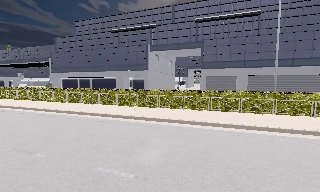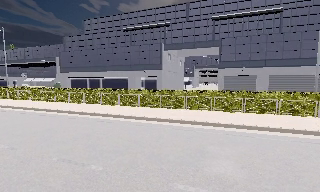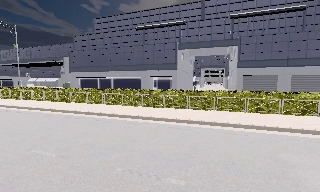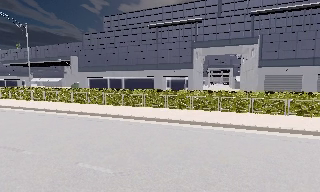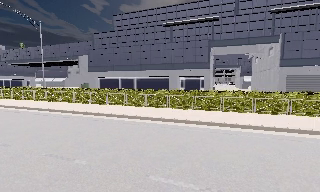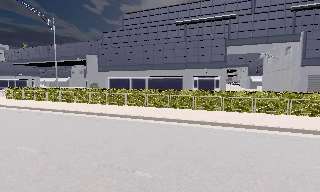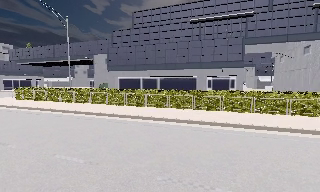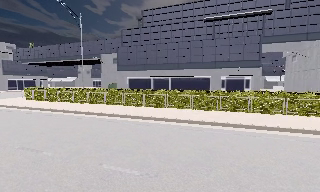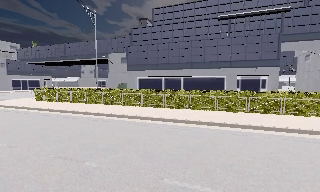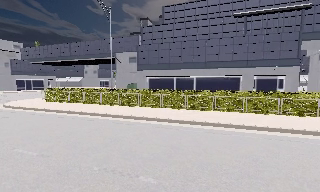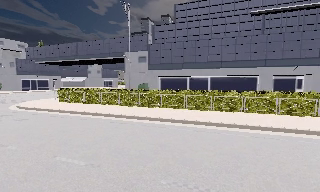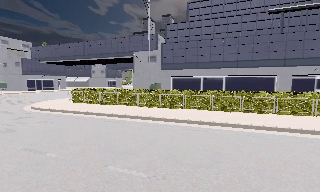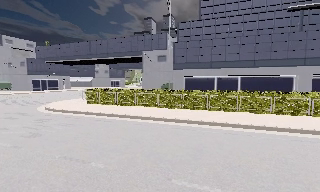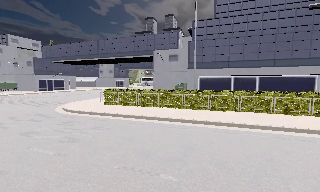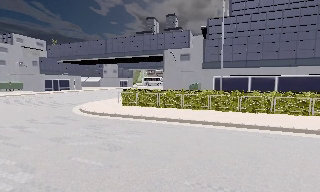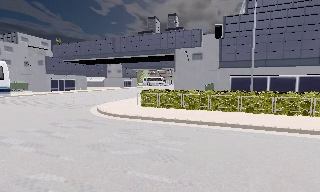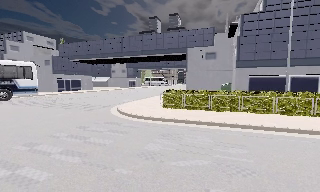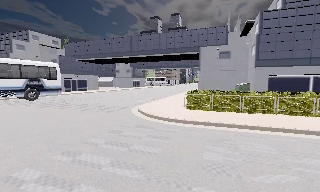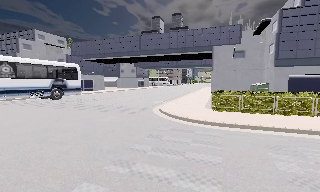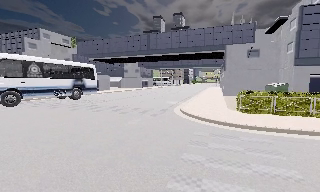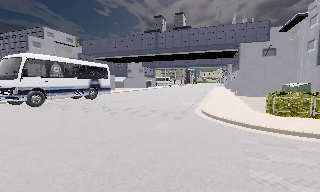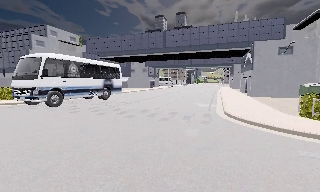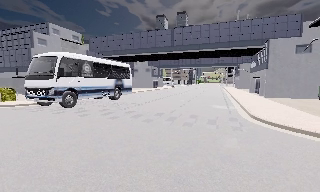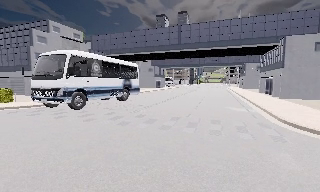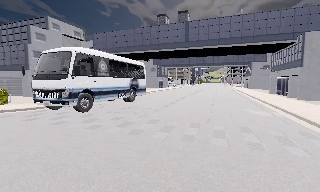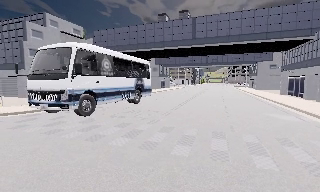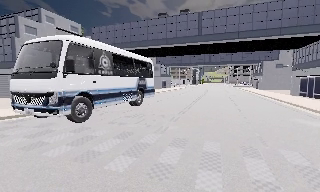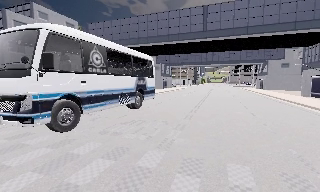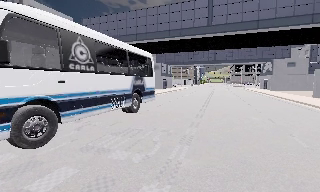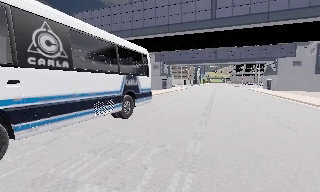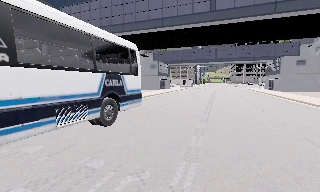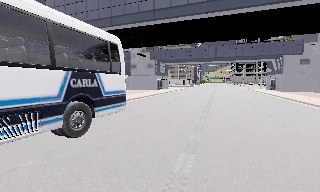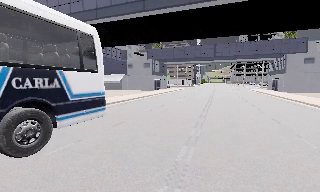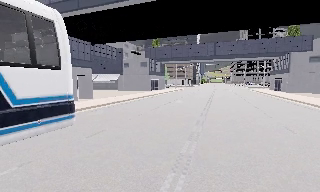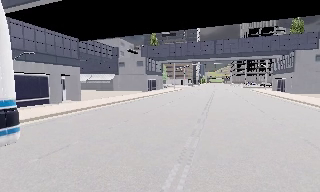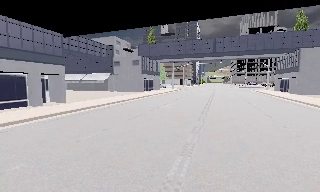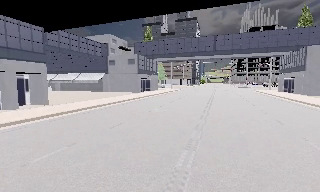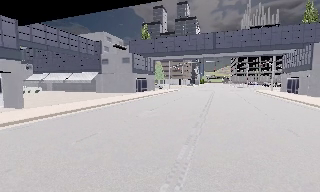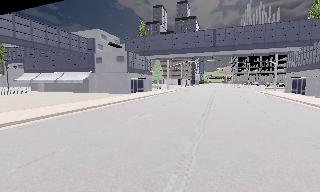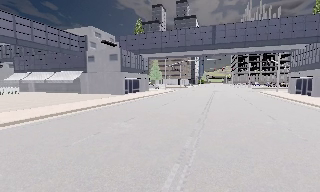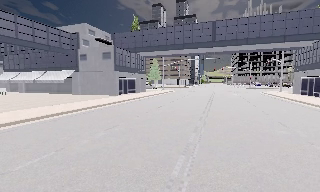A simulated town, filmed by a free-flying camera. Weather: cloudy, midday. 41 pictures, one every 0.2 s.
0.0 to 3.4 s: The camera travels to its left, about 30 m, so close, fixed things drift to the right.
3.4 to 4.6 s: The camera travels to its left and forward, about 9 m, so close, fixed things drift to the right.
4.6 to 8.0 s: The camera travels forward, about 25 m, so what stands in front looms larger.
The film runs backward here.
